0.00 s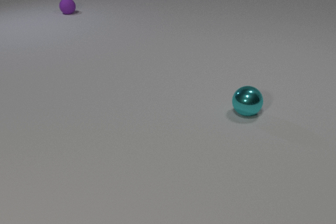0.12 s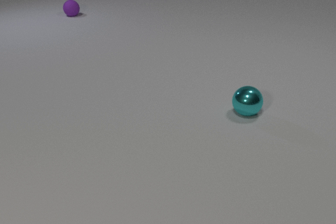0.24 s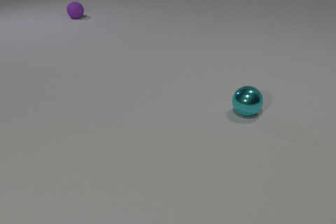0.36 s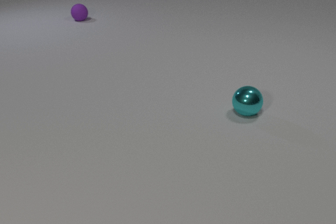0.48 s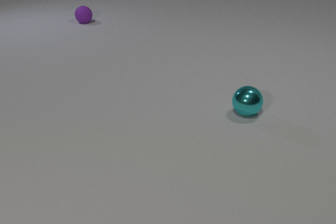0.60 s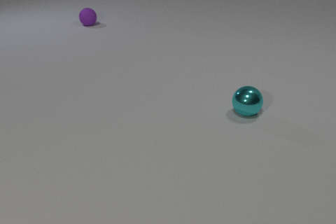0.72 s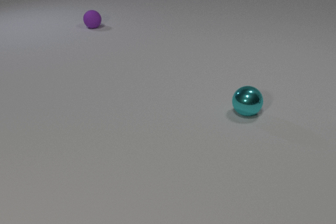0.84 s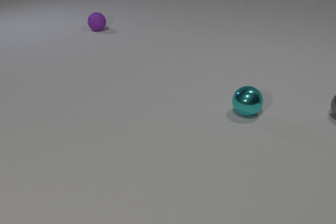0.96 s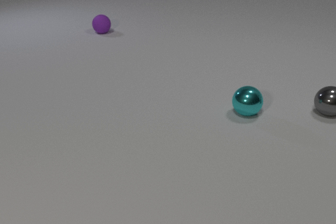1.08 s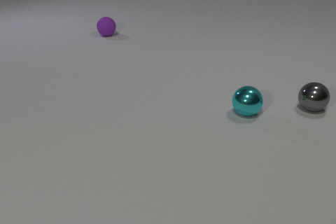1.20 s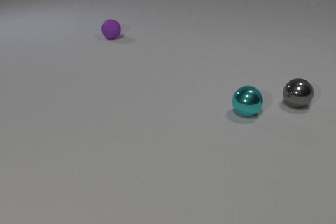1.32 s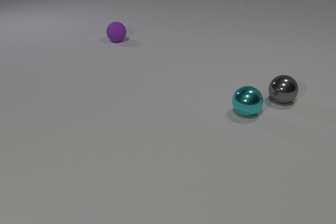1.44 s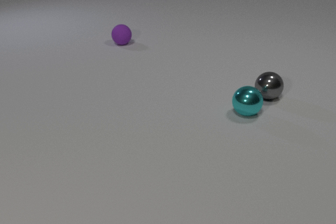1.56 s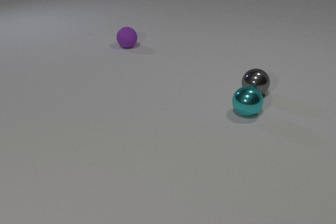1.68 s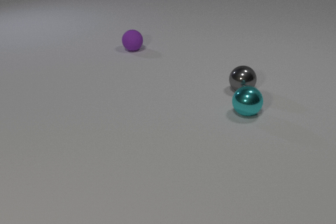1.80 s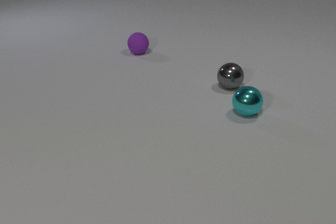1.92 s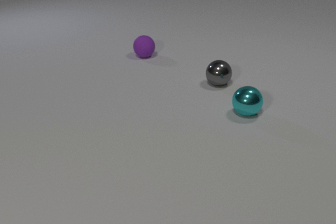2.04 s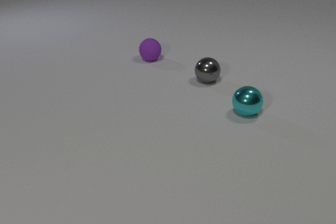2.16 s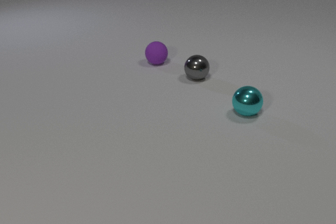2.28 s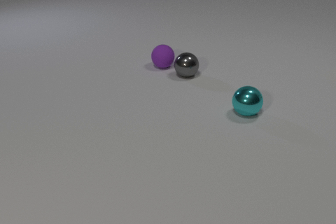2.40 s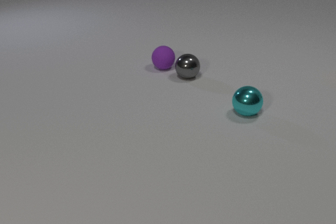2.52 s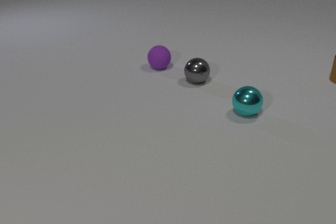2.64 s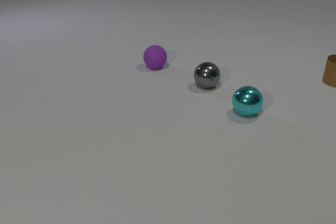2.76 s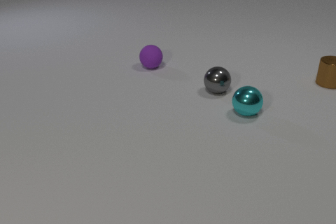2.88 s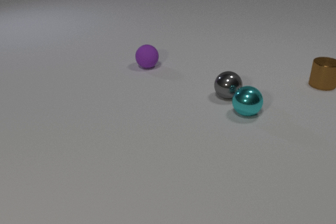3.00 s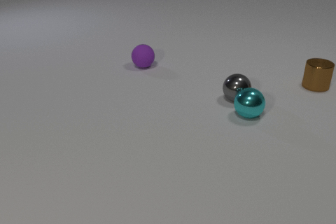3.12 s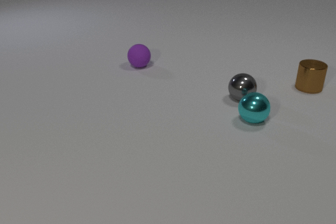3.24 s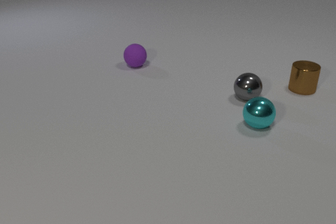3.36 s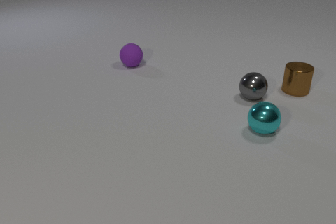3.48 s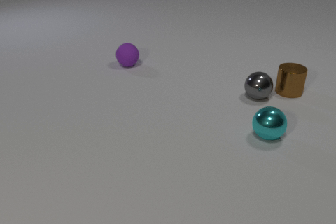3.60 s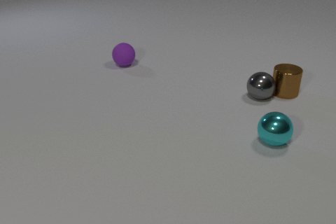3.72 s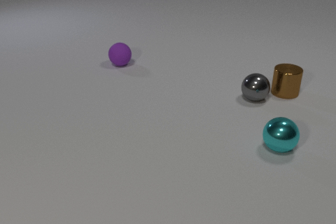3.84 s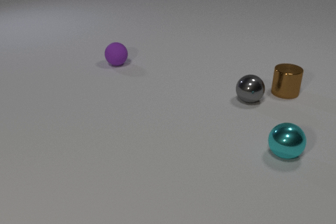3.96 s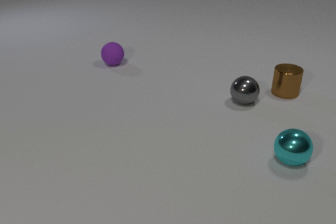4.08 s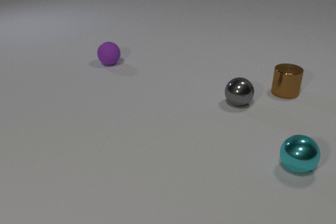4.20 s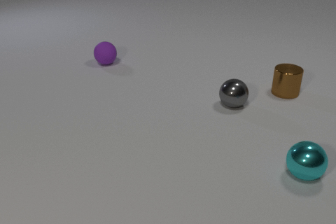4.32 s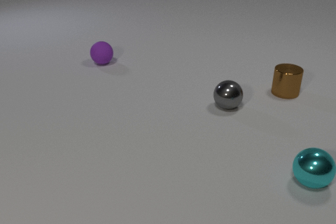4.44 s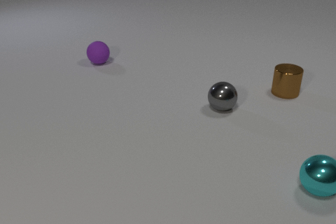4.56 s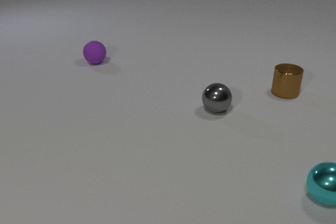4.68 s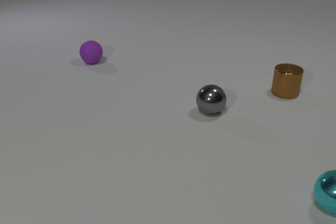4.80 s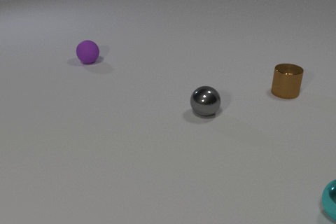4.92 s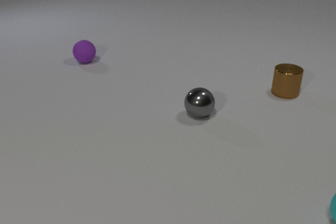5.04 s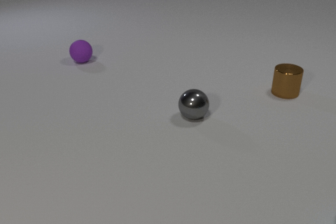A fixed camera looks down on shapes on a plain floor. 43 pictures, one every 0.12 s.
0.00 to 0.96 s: The gray metal sphere comes in at the right edge, rolls to the left. The purple rubber sphere rolls toward the camera and to the right.
0.96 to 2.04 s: The gray metal sphere rolls to the left. The purple rubber sphere rolls toward the camera and to the right.
2.04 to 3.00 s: The gray metal sphere rolls toward the camera and to the right. The purple rubber sphere rolls toward the camera and to the left. The brown metal cylinder comes in at the right edge, slides toward the camera and to the left. The gray metal sphere and the purple rubber sphere collide. The gray metal sphere and the cyan metal sphere collide.
3.00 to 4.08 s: The gray metal sphere rolls toward the camera. The purple rubber sphere rolls to the left. The cyan metal sphere rolls toward the camera and to the right. The brown metal cylinder slides to the left and toward the camera. The gray metal sphere and the brown metal cylinder collide.
4.08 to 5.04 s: The gray metal sphere rolls to the left and toward the camera. The purple rubber sphere rolls to the left and away from the camera. The cyan metal sphere rolls toward the camera and to the right, leaves at the right edge.
What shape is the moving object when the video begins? sphere.
How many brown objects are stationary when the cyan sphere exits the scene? 1.
Are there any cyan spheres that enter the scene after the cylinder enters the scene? no.
